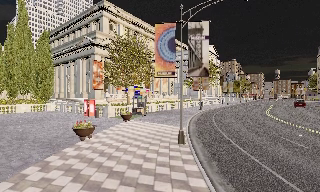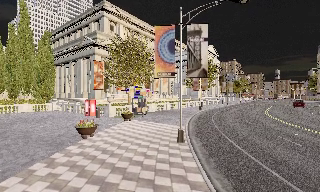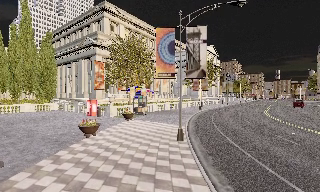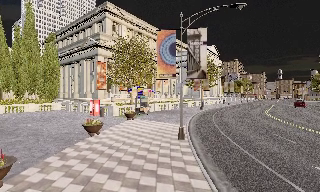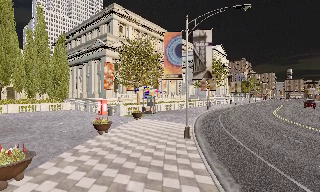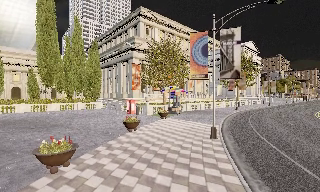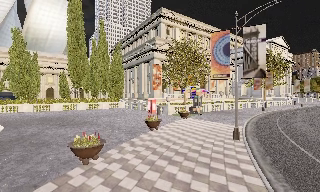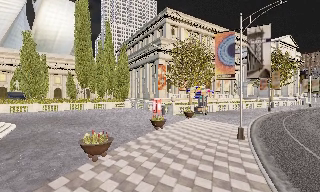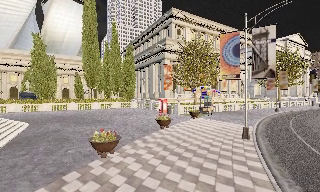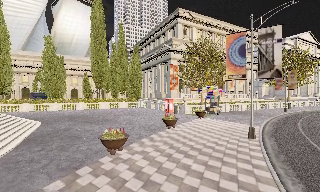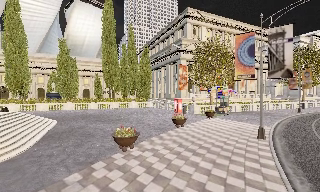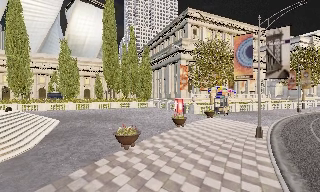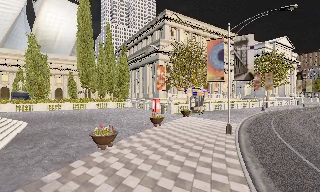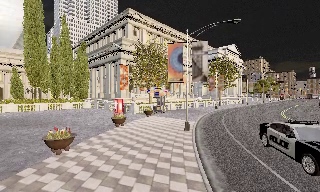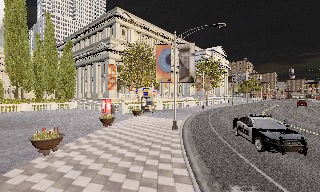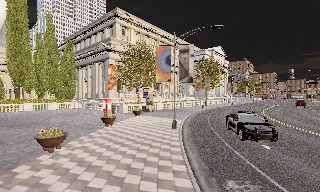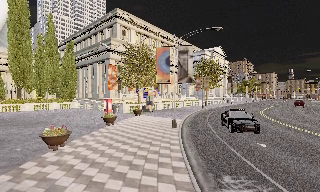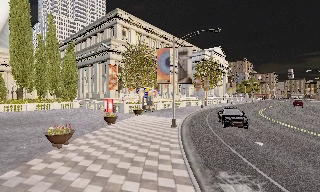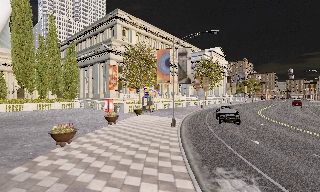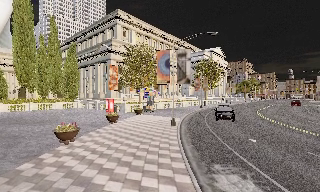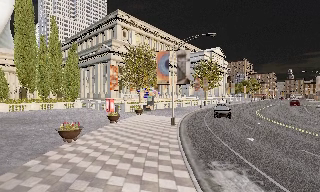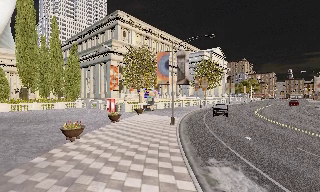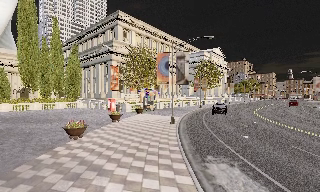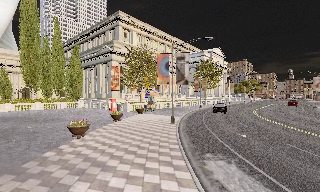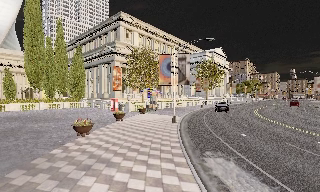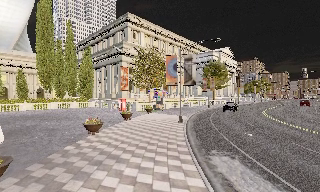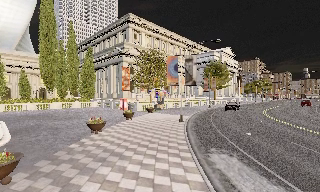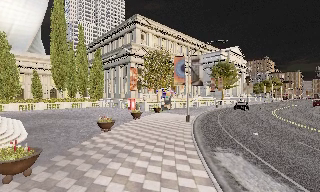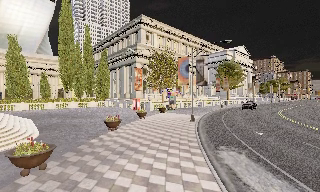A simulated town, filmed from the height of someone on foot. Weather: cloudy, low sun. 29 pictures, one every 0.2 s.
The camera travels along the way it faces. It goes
backward.
0.0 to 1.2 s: The camera pans to its left, which is counterclockwise from overhead, by about 20 degrees. It travels backward, about 1.5 m, so what stands in front gets smaller.
1.2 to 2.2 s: The camera travels backward, about 1.5 m, so what stands in front gets smaller.
2.2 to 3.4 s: The camera swings to its right by about 25 degrees, and the scene slides to the left. It travels backward, about 1.5 m, so what stands in front gets smaller.
3.4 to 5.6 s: The camera travels backward, about 3.5 m, so what stands in front gets smaller.
The film runs backward here.
